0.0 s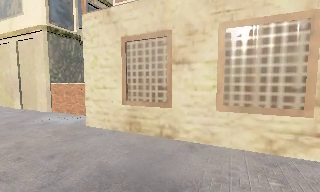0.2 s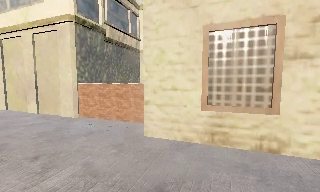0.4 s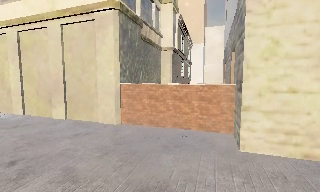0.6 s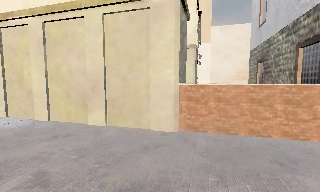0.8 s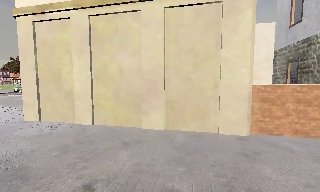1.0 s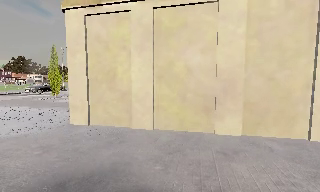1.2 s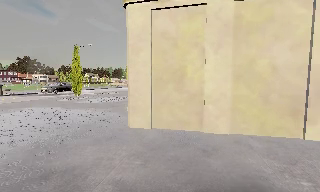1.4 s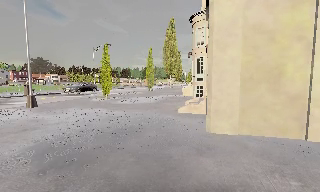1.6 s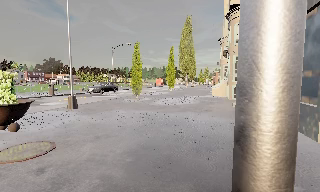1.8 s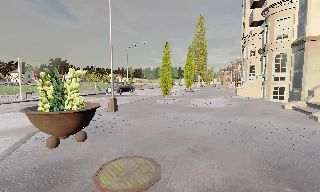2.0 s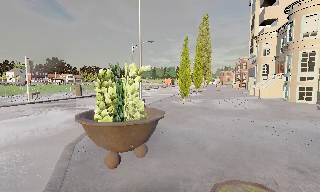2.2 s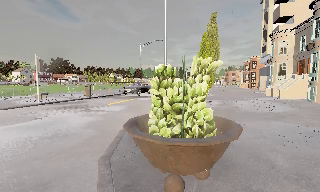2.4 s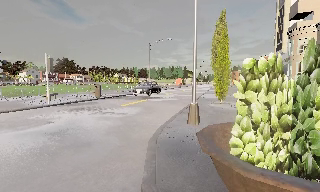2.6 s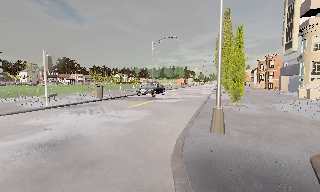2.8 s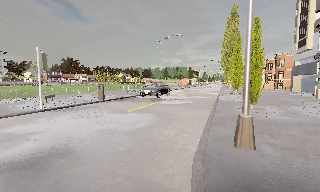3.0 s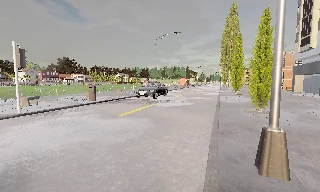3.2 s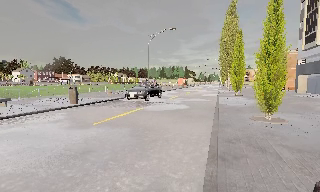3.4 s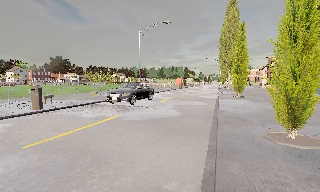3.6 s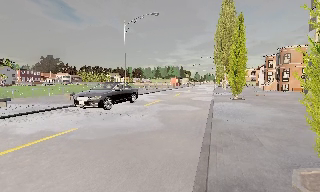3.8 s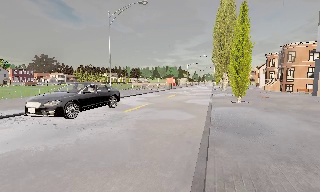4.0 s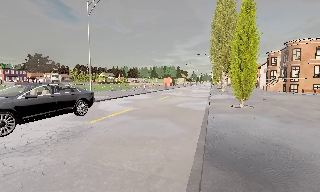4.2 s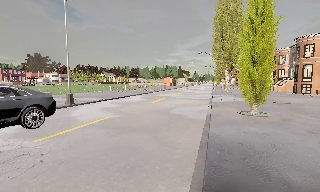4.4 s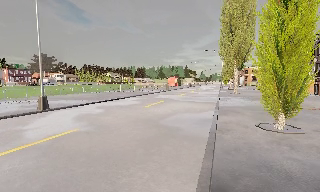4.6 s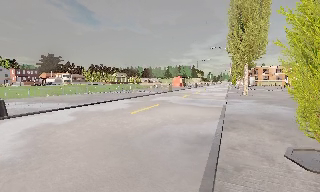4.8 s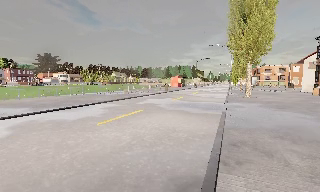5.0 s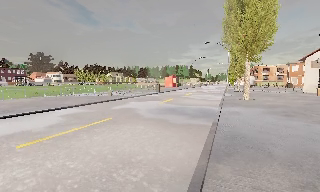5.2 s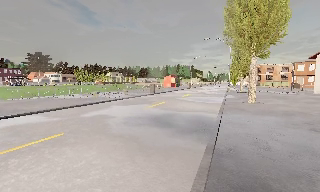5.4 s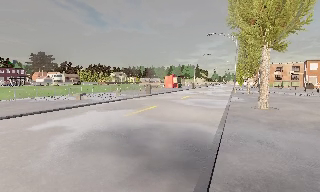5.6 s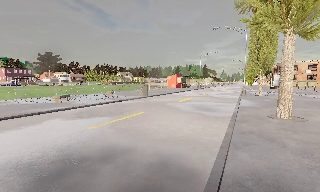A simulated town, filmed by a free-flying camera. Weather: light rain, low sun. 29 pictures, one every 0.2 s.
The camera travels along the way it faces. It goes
forward.
0.0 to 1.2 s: The camera pans to its right, which is clockwise from overhead, by about 10 degrees. It travels to its left, about 13 m, so close, fixed things drift to the right.
1.2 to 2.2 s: The camera travels to its left, about 10 m, so close, fixed things drift to the right. It loses speed.
2.2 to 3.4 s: The camera travels forward, about 7 m, so what stands in front looms larger. It gains speed.
3.4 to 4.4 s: The camera travels forward, about 11 m, so what stands in front looms larger.
4.4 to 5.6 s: The camera travels forward and to its right, about 13 m, so what stands in front looms larger.
The film runs forward here.
